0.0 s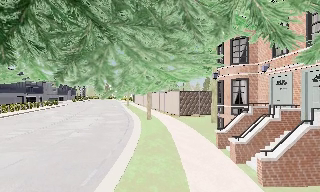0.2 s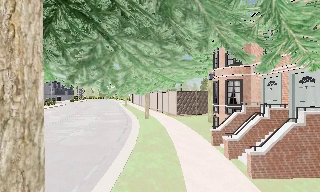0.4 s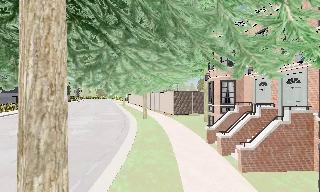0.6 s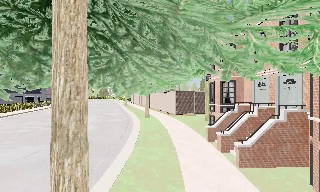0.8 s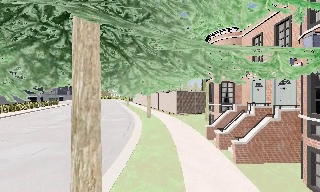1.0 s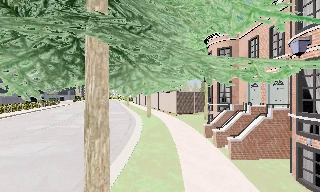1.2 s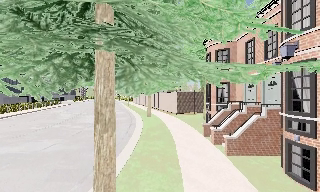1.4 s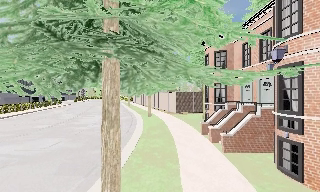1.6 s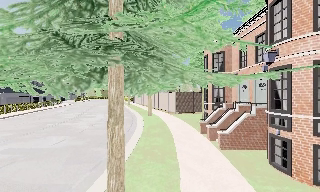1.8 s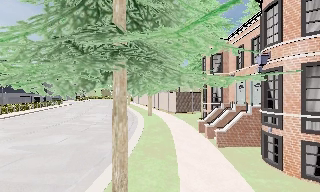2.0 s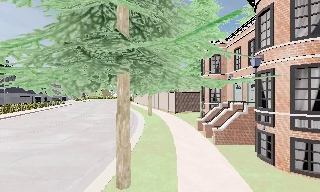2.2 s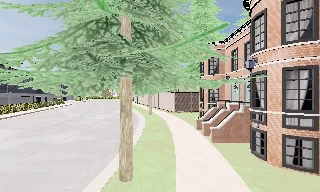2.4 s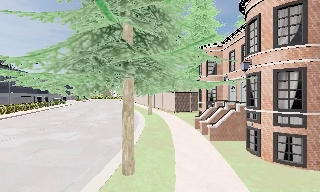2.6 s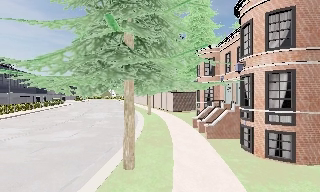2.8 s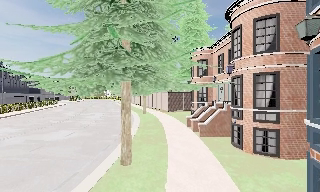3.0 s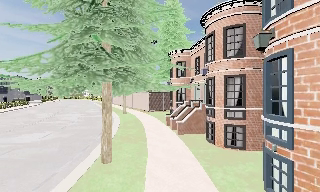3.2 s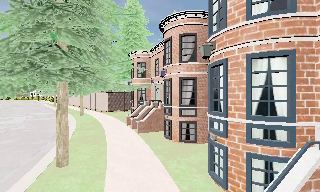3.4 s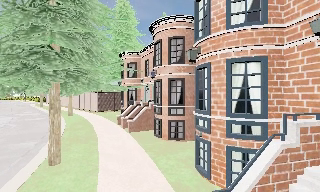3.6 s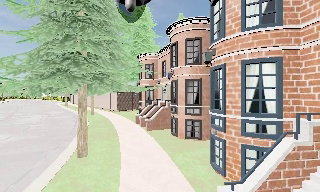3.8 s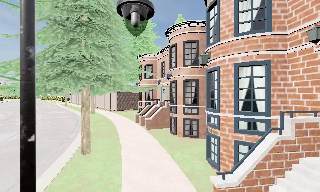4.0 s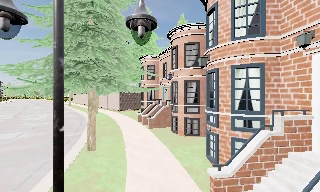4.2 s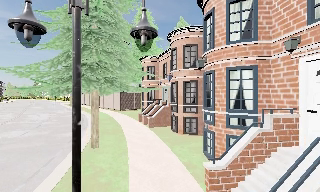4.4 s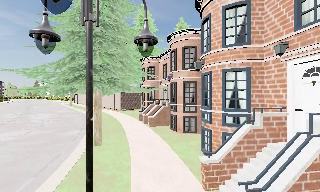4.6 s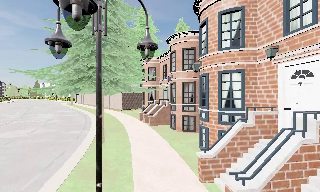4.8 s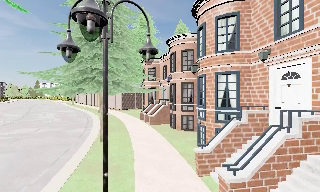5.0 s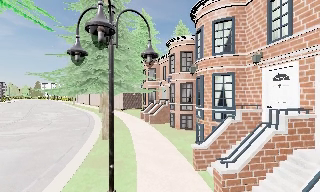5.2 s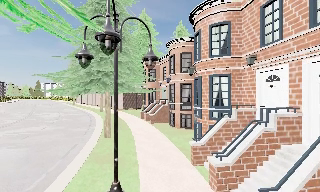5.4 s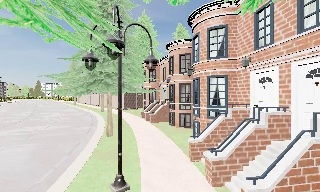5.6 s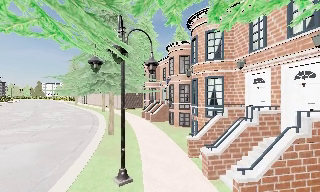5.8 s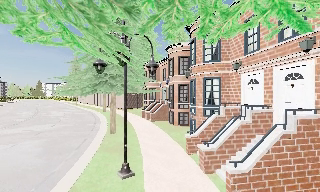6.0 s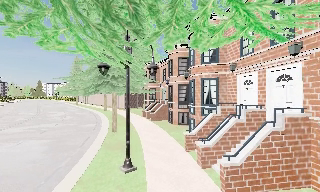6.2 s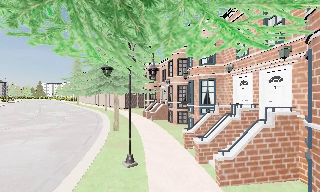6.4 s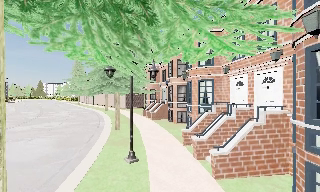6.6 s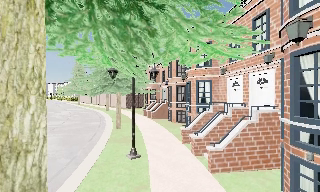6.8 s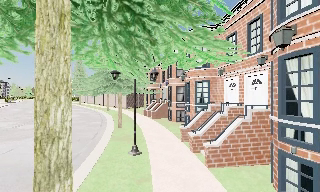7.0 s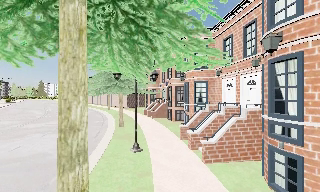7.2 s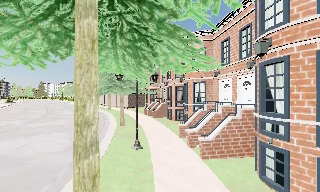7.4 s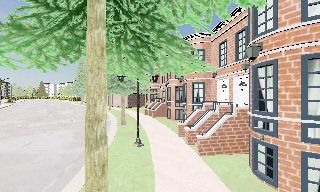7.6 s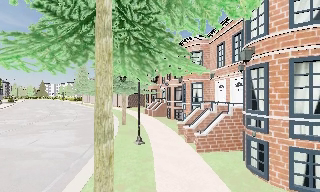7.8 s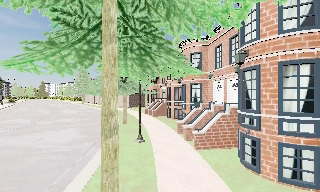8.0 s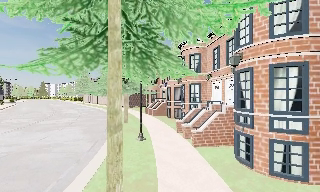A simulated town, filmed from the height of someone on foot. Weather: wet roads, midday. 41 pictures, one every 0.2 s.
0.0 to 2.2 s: The camera travels backward, about 4 m, so what stands in front gets smaller.
2.2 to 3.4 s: The camera swings to its right by about 25 degrees, and the scene slides to the left. It travels backward, about 2.5 m, so what stands in front gets smaller.
3.4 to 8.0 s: The camera travels backward, about 9 m, so what stands in front gets smaller.
The film runs backward here.
